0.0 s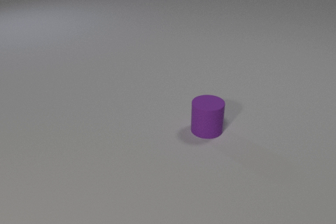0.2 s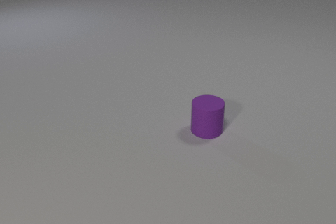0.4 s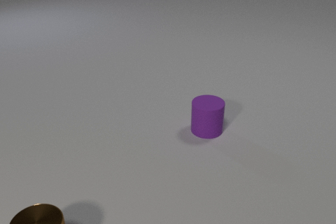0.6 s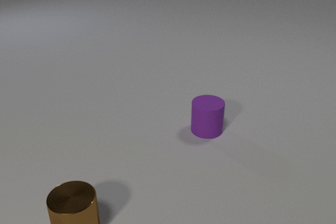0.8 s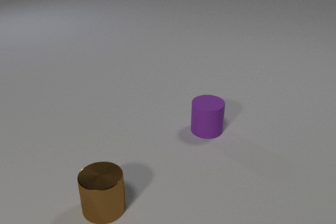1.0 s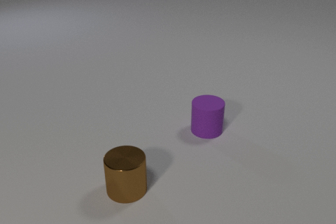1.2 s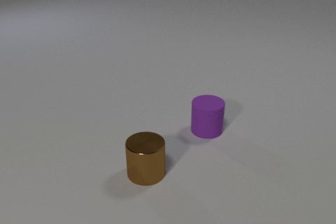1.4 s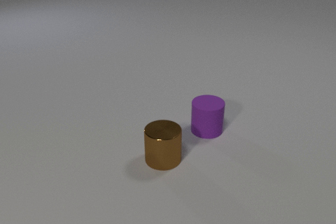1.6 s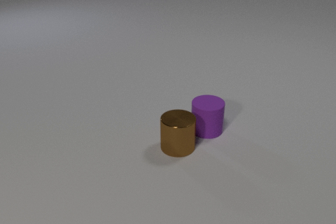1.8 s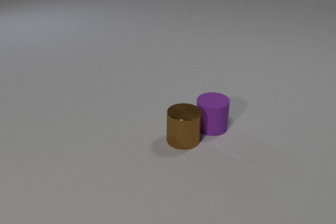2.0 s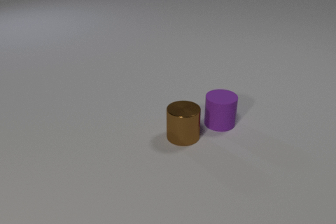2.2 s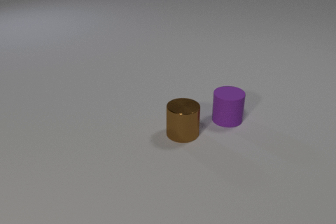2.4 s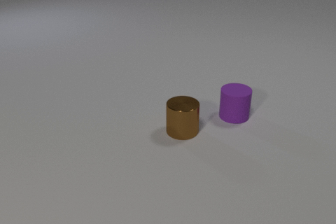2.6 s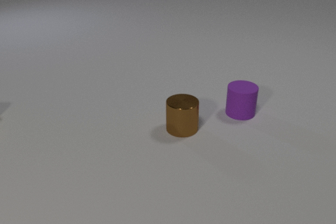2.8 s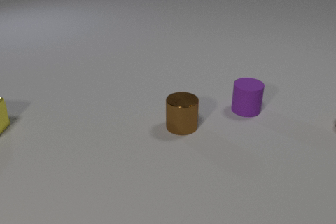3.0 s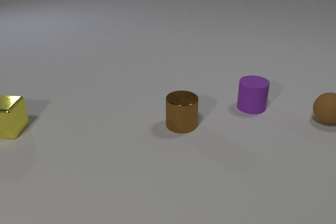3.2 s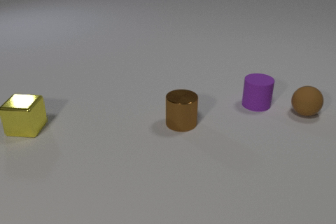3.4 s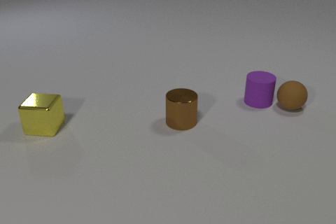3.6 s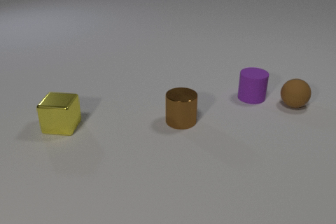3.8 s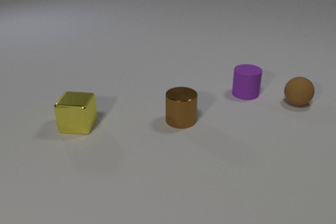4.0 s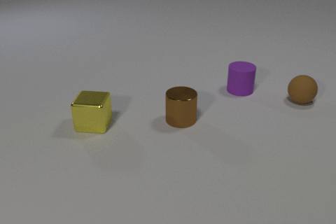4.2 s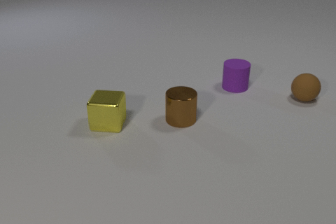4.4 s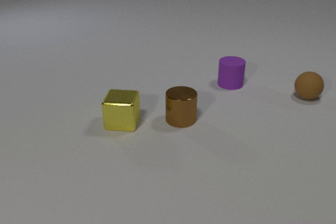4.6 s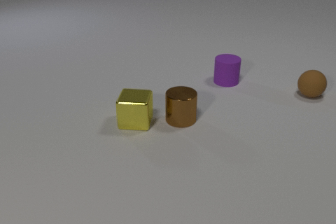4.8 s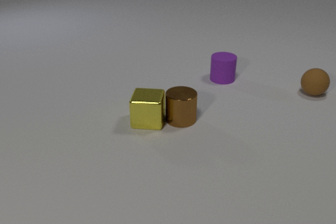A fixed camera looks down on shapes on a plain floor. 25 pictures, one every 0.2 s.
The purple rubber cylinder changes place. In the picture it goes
away from the camera.
0.0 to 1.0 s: The brown metal cylinder comes in at the bottom edge, slides to the right and away from the camera.
1.0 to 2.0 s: The brown metal cylinder slides away from the camera and to the right. The purple rubber cylinder slides away from the camera and to the right. The brown metal cylinder and the purple rubber cylinder collide.
2.0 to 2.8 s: The brown metal cylinder slides away from the camera. The purple rubber cylinder slides away from the camera and to the right. The yellow metal cube comes in at the left edge, slides to the right.
2.8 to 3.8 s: The brown metal cylinder slides away from the camera. The purple rubber cylinder slides away from the camera. The brown rubber sphere comes in at the right edge, rolls to the left and away from the camera. The yellow metal cube slides to the right. The purple rubber cylinder and the brown rubber sphere collide.
3.8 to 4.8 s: The purple rubber cylinder slides away from the camera and to the left. The brown rubber sphere rolls away from the camera and to the right. The yellow metal cube slides to the right. The brown metal cylinder and the yellow metal cube collide.
How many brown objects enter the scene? 2.
How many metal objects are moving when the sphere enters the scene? 2.
What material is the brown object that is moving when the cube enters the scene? metal.
